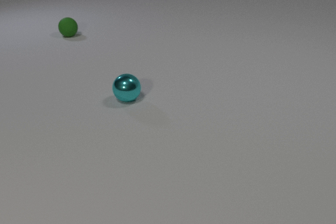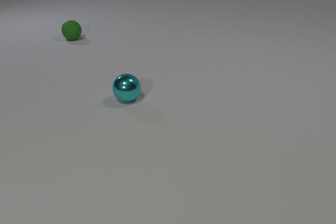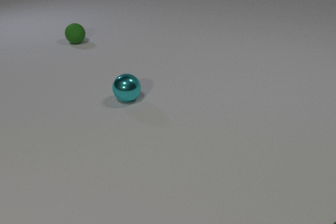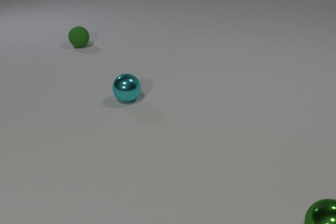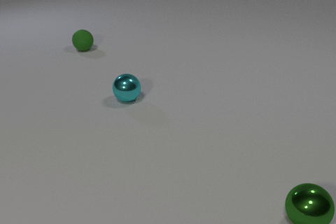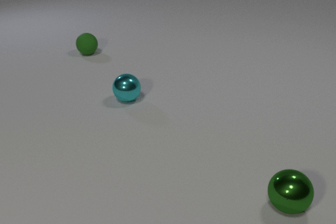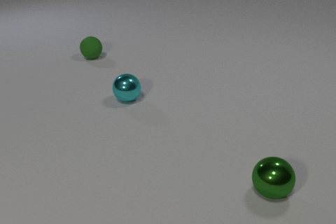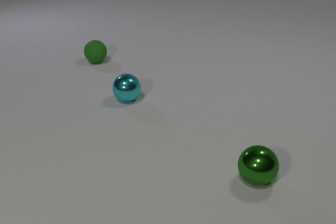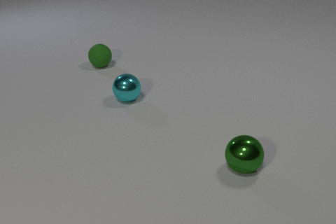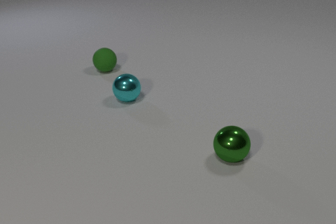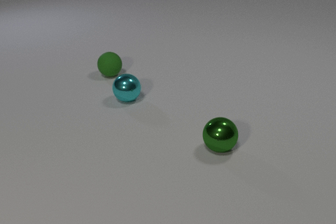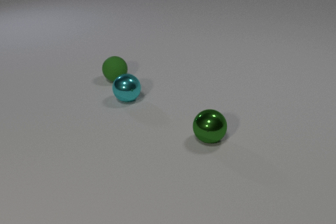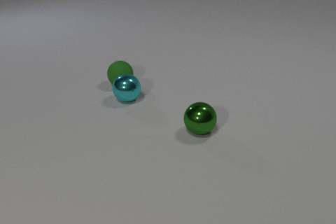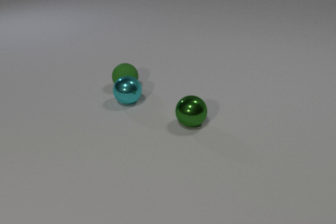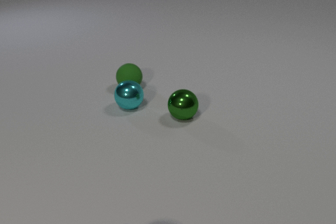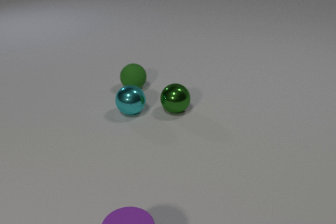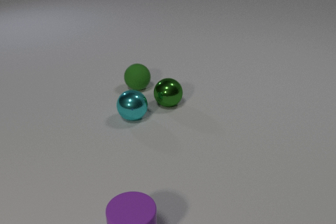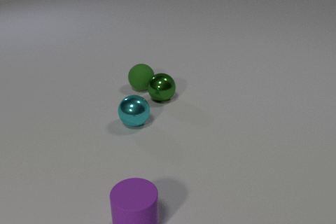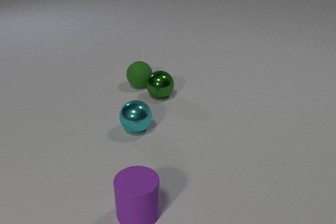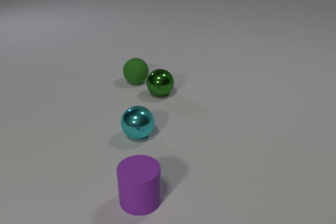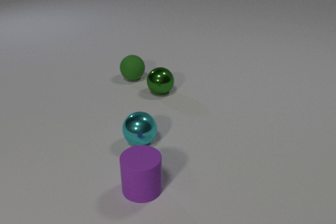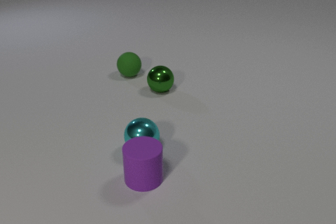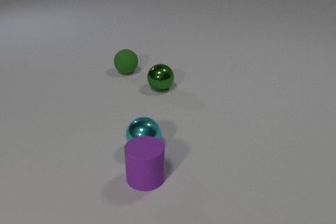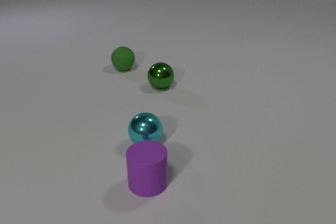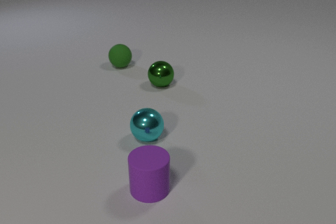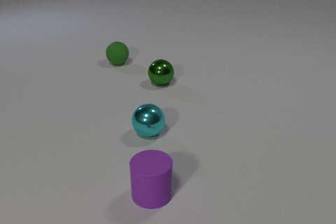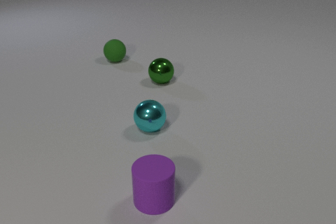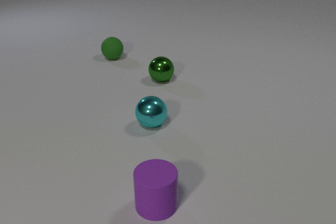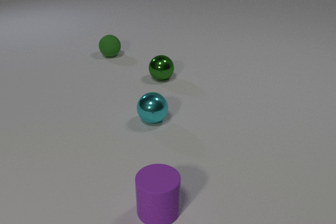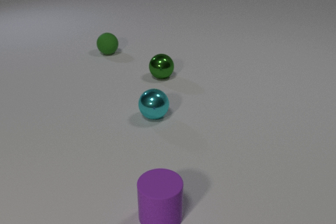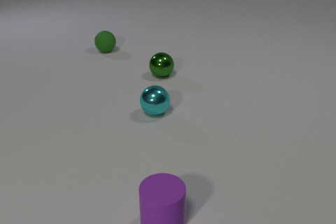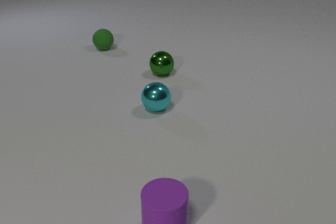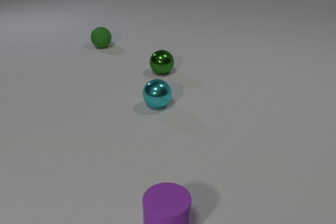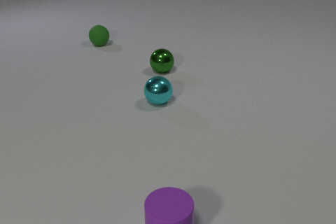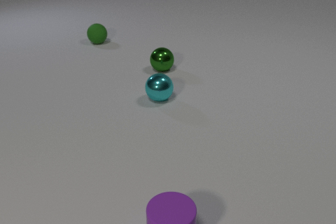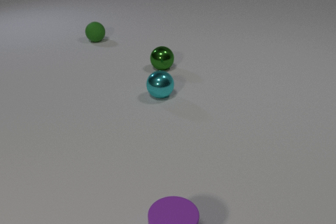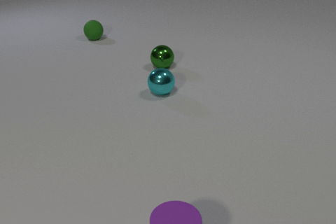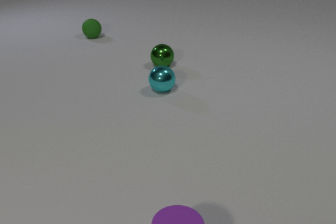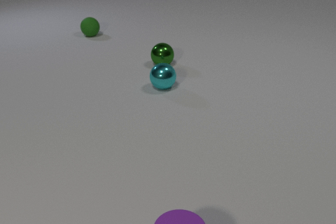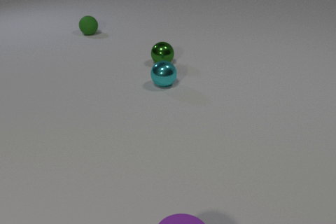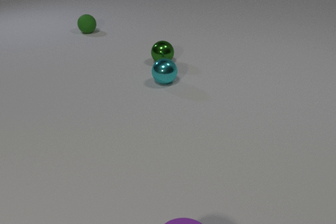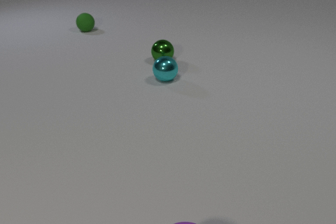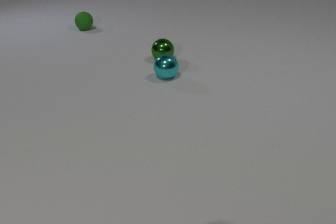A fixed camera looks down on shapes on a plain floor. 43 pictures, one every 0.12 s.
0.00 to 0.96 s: The green rubber sphere rolls toward the camera. The green metal sphere comes in at the bottom edge, rolls to the left and away from the camera.
0.96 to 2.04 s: The green rubber sphere rolls toward the camera and to the right. The cyan metal sphere rolls toward the camera. The purple rubber cylinder comes in at the bottom edge, slides away from the camera. The green metal sphere rolls away from the camera and to the left. The green rubber sphere and the cyan metal sphere collide.
2.04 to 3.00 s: The green rubber sphere rolls away from the camera. The cyan metal sphere rolls toward the camera and to the right. The purple rubber cylinder slides away from the camera. The green metal sphere rolls away from the camera. The green rubber sphere and the green metal sphere collide. The cyan metal sphere and the purple rubber cylinder collide.
3.00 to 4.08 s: The green rubber sphere rolls away from the camera. The cyan metal sphere rolls away from the camera. The purple rubber cylinder slides toward the camera. The green metal sphere rolls away from the camera.
4.08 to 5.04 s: The green rubber sphere rolls away from the camera. The cyan metal sphere rolls away from the camera. The purple rubber cylinder slides toward the camera, leaves at the bottom edge. The green metal sphere rolls away from the camera.
What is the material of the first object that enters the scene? metal.
How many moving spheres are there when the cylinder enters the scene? 3.
What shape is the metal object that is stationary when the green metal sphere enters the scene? sphere.
